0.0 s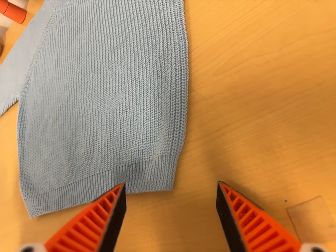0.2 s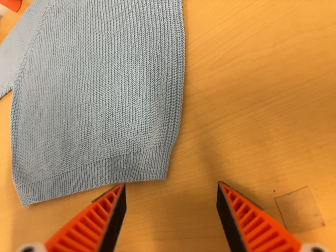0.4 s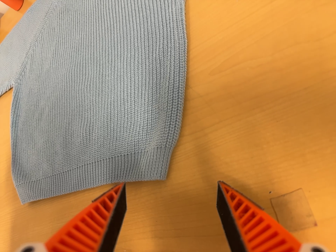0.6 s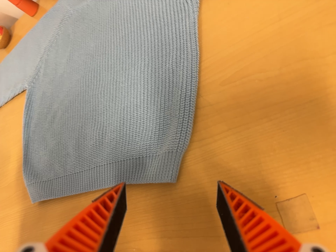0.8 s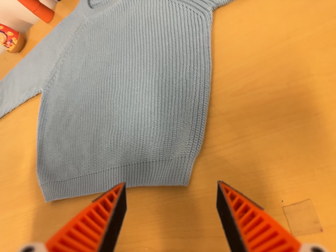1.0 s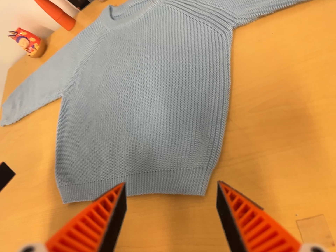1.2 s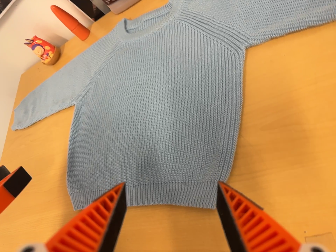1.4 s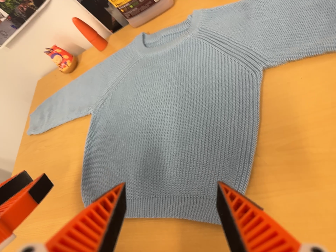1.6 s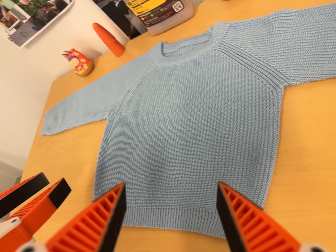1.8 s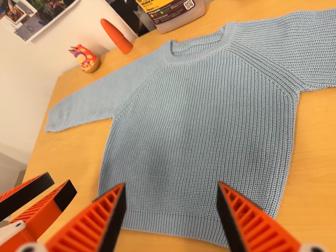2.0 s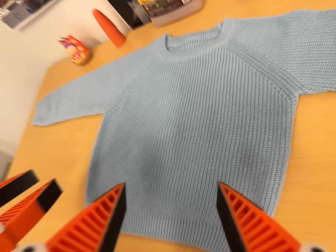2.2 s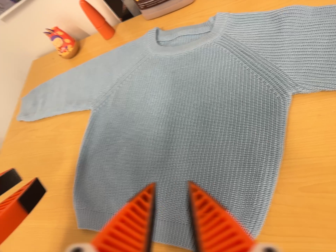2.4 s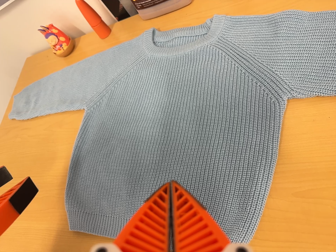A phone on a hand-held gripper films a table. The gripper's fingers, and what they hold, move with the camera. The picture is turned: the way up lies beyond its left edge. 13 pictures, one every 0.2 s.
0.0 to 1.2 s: The camera travels backward and to its left, about 12 cm, so what stands in front gets smaller. It rolls about its line of sight by about 10 degrees, and the scene rotates clockwise.
1.2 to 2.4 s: The camera travels toward the top of its view and to its left, about 8 cm, so close, fixed things drift downward. It rolls about its line of sight by about 10 degrees, and the scene rotates clockwise.
The film runs backward here.
